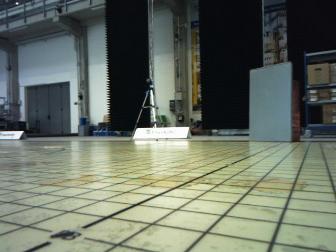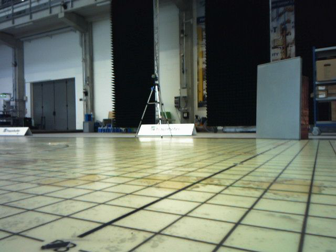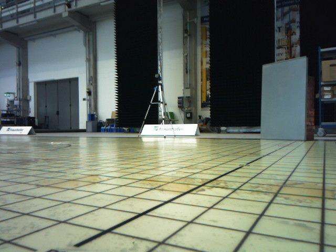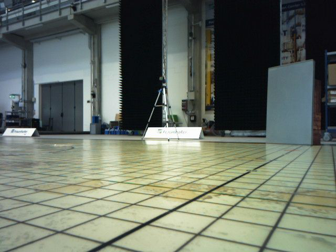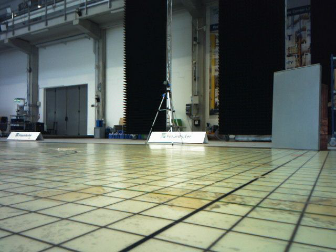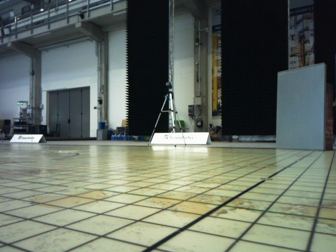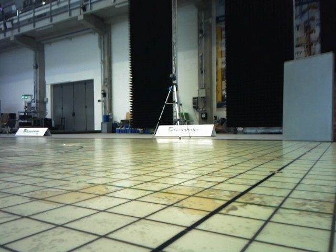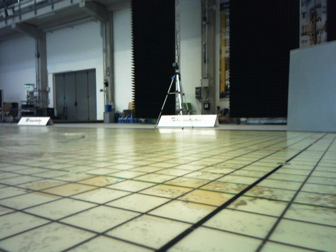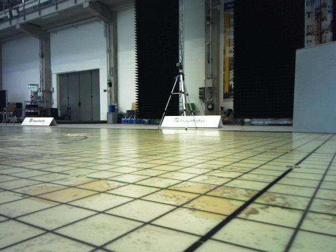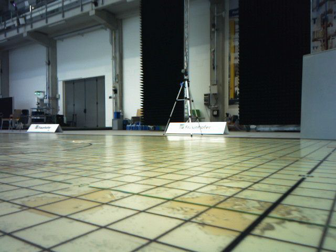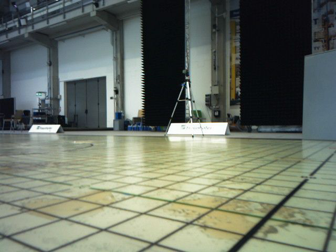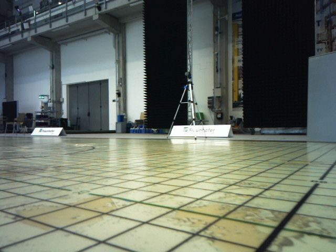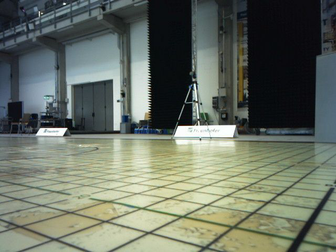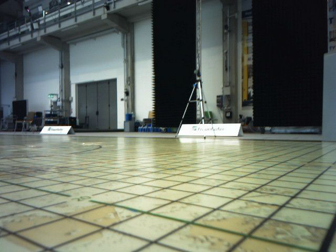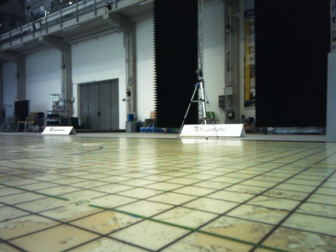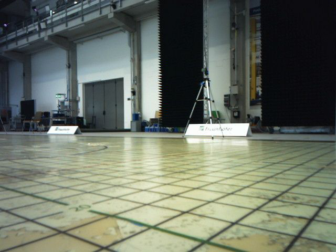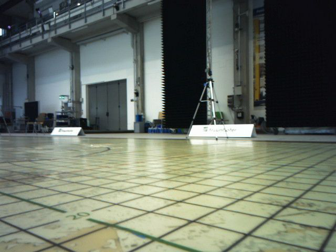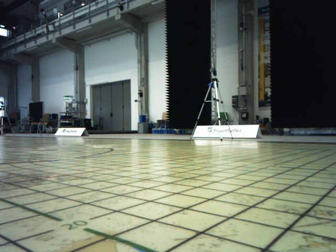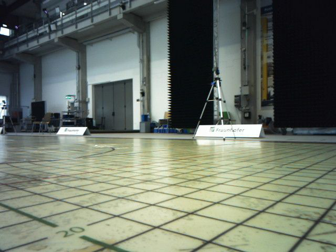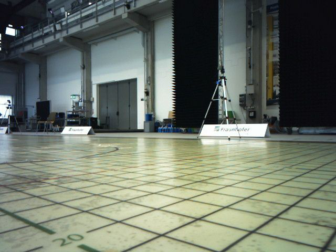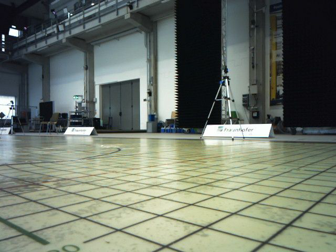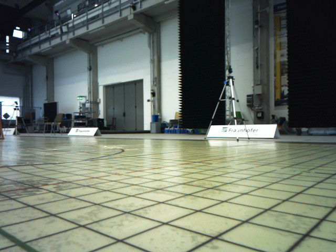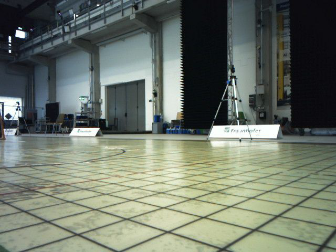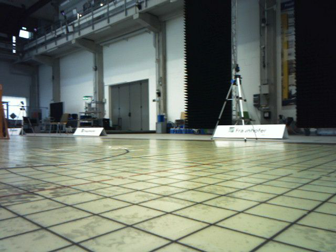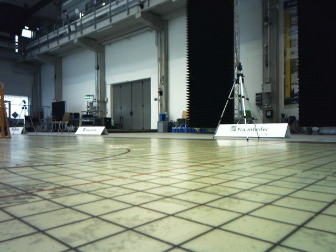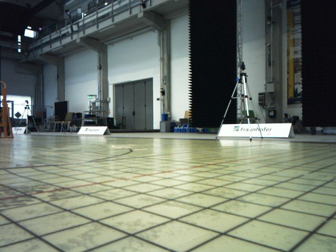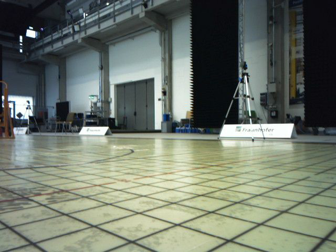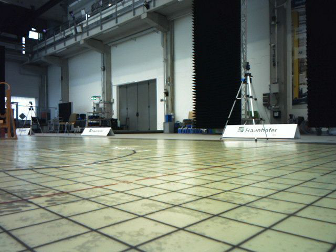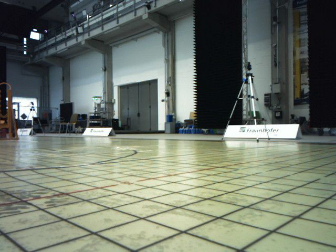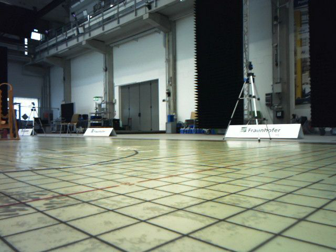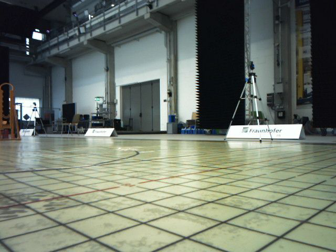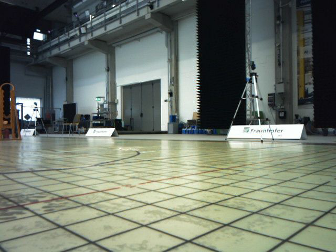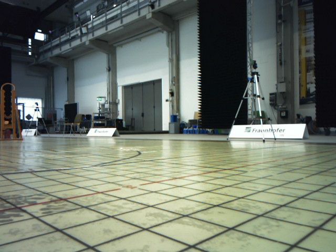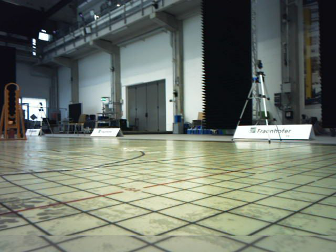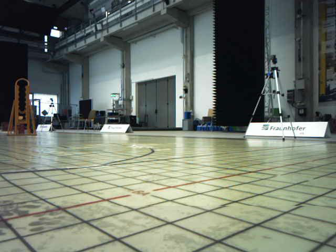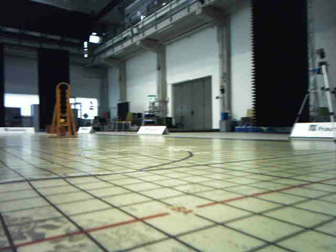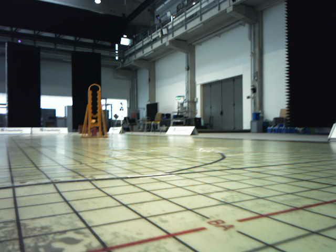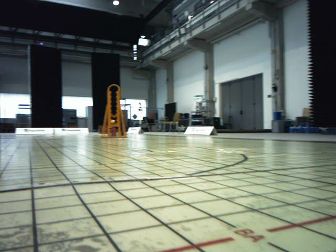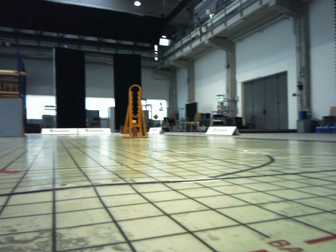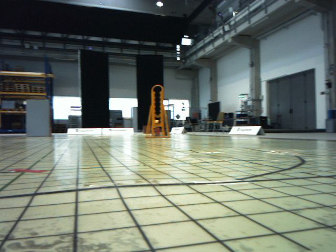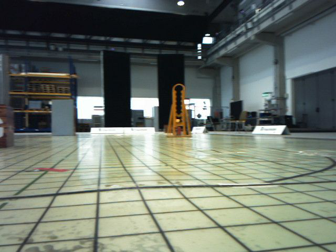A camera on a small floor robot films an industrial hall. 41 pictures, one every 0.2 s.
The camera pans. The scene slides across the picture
to the right.
The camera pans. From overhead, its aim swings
counterclockwise.
0.0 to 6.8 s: The scene slides to the right, as the camera pans about 25 degrees to its left. It travels forward, about 1.4 m, so what stands in front looms larger.
6.8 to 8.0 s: The camera pans to its left, which is counterclockwise from overhead, by about 20 degrees. It travels forward, about 0.2 m, so what stands in front looms larger.
The film runs forward here.
